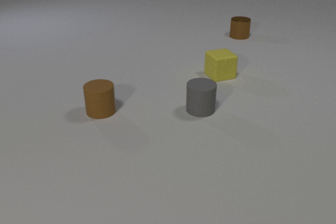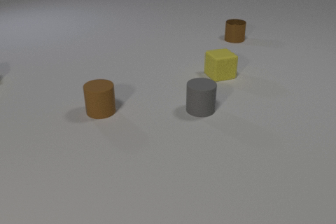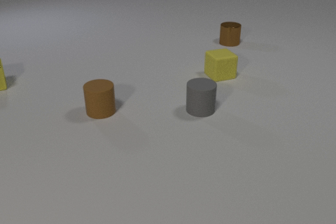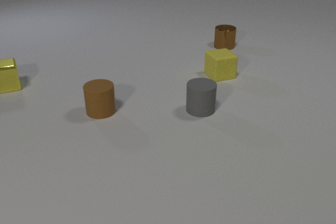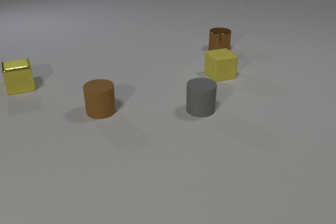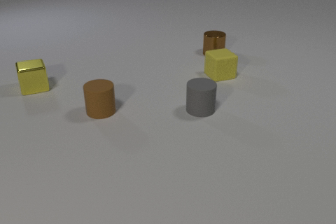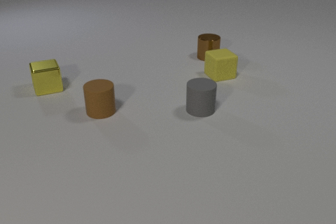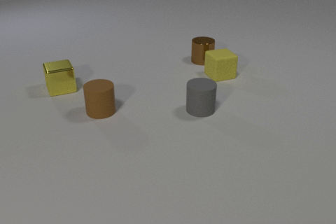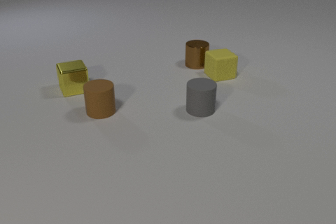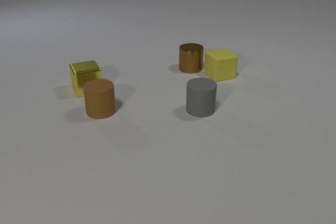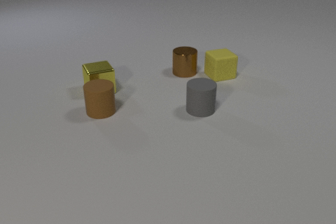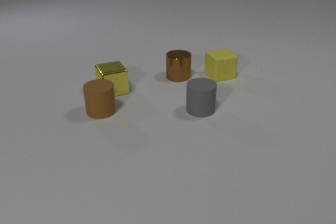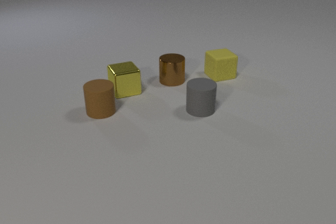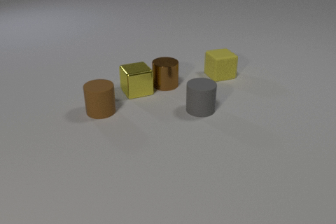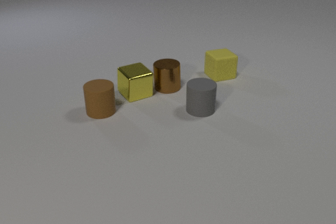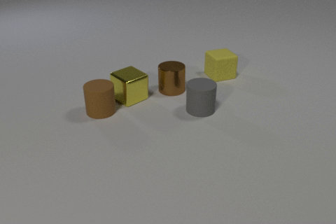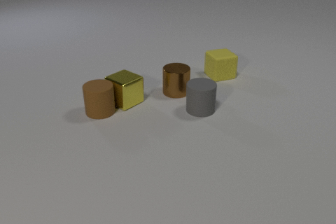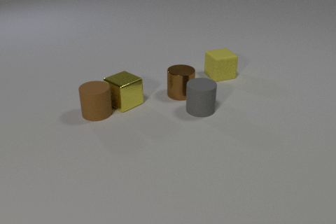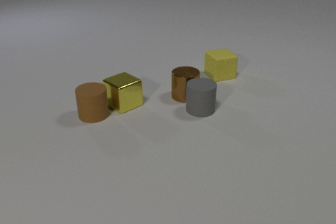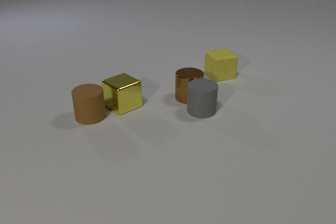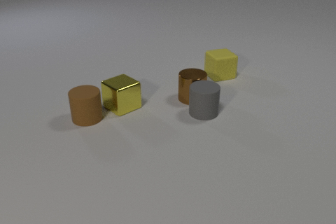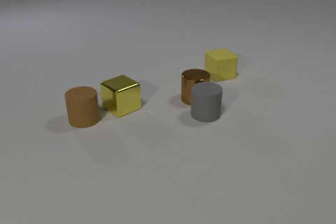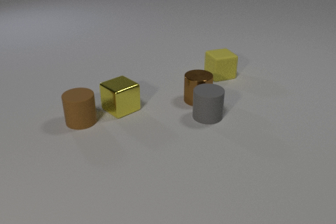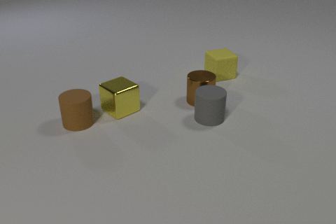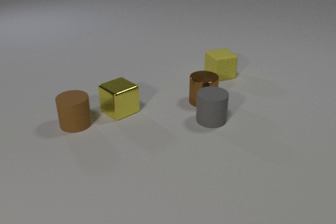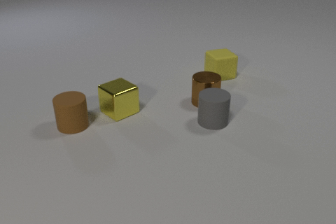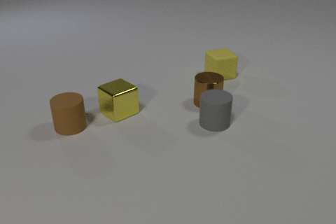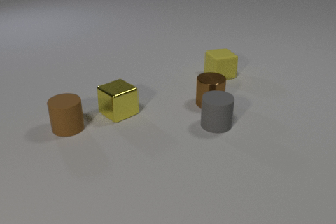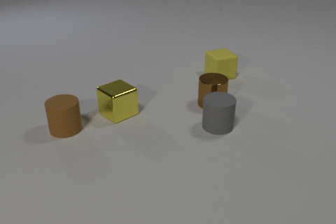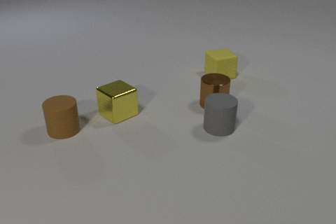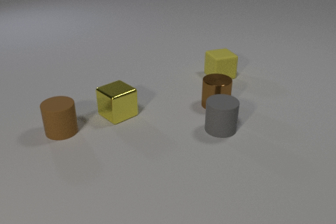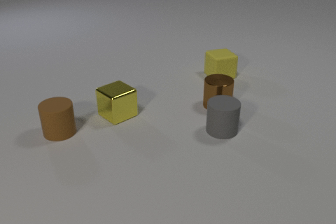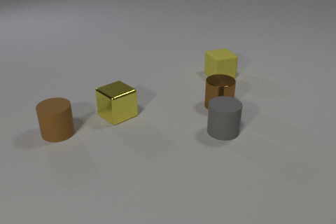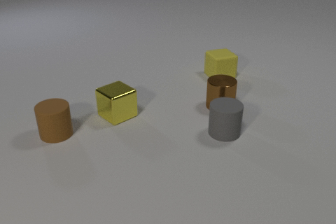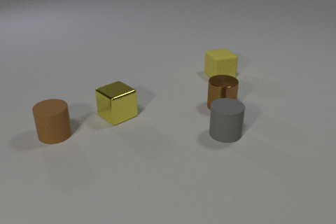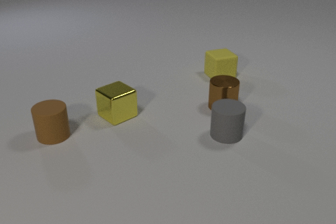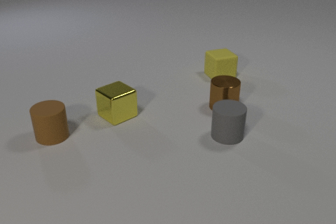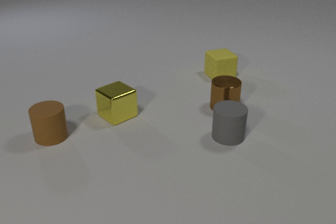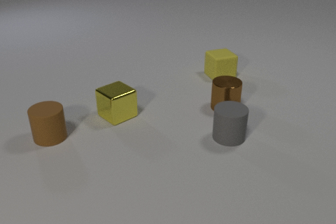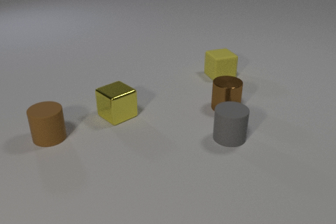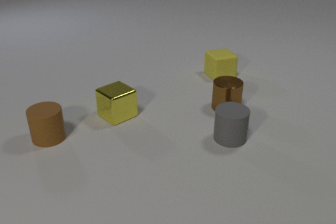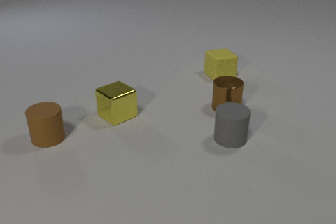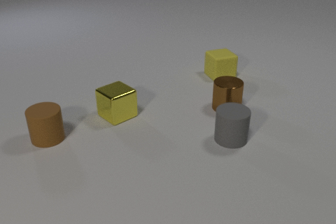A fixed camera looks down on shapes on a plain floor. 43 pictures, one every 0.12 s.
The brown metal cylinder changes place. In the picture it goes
toward the camera.
0.00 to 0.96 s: The yellow metal cube comes in at the left edge, slides to the right and toward the camera. The brown metal cylinder slides toward the camera and to the left.
0.96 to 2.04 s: The yellow metal cube slides to the right and toward the camera, spins counterclockwise seen from above by about 30 degrees, its near face sliding to the right. The brown metal cylinder slides toward the camera. The yellow metal cube and the brown metal cylinder collide. The yellow metal cube and the brown rubber cylinder collide.
2.04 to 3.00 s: The yellow metal cube slides toward the camera. The brown metal cylinder slides to the right and toward the camera. The gray rubber cylinder slides toward the camera and to the right. The brown rubber cylinder slides to the left and toward the camera. The brown metal cylinder and the gray rubber cylinder collide.
3.00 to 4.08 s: The yellow metal cube slides toward the camera. The brown metal cylinder slides to the right and toward the camera. The gray rubber cylinder slides toward the camera and to the right. The brown rubber cylinder slides to the left and toward the camera.
4.08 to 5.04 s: The gray rubber cylinder slides toward the camera. The brown rubber cylinder slides to the left.
What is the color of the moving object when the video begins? brown.
What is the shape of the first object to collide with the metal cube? cylinder.
How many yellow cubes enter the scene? 1.
